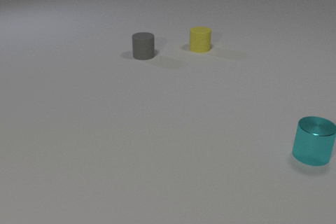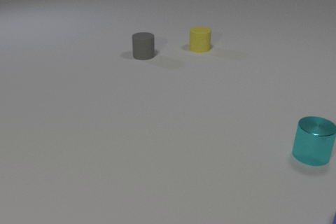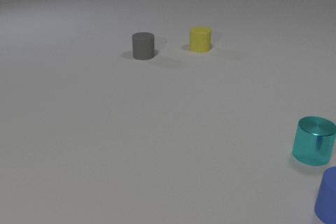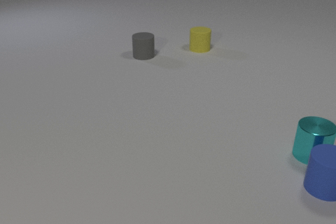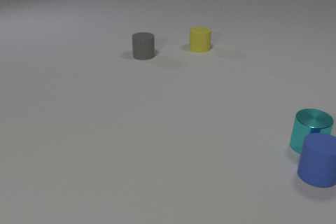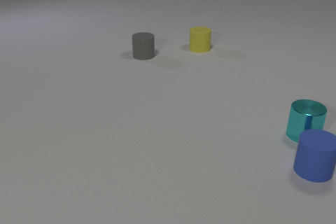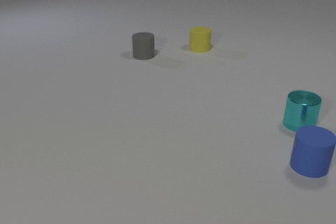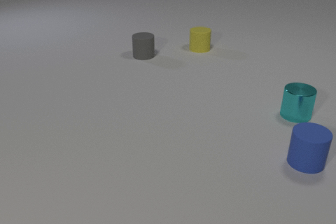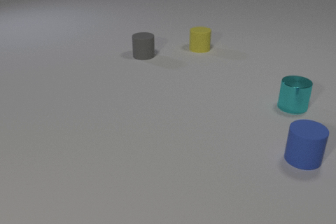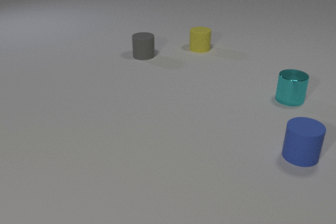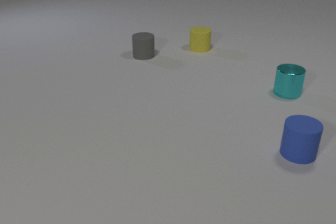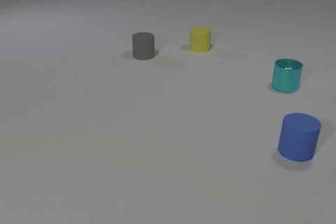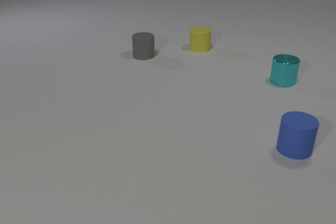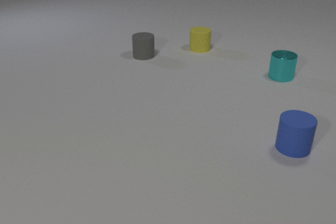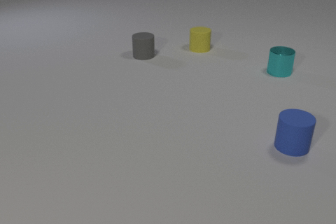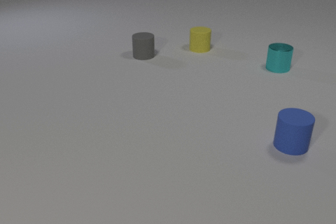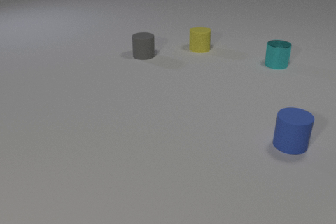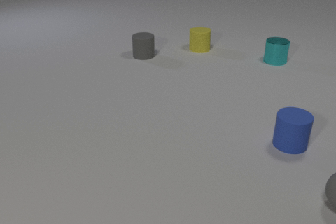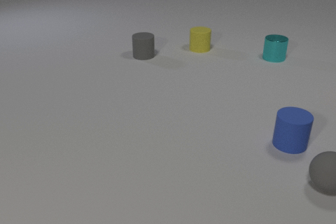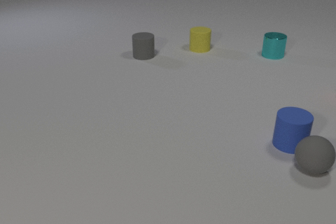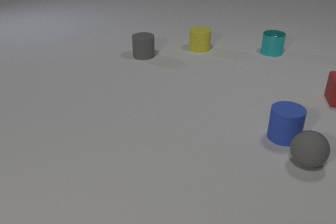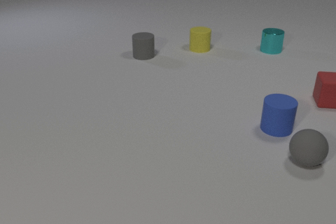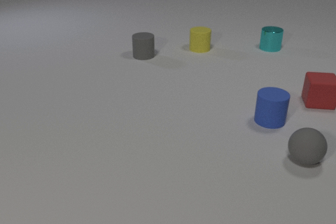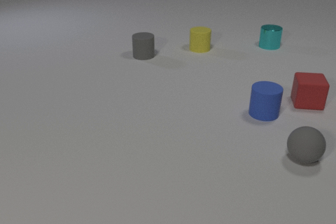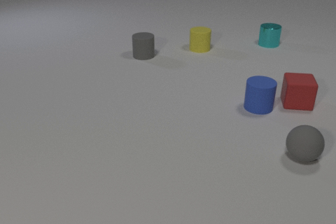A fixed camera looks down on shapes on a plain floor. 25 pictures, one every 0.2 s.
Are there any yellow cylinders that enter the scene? no.
What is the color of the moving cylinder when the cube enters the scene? cyan.
Are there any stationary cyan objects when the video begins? yes.
0.0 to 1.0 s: The blue rubber cylinder comes in at the right edge, slides away from the camera and to the left. The cyan metal cylinder slides away from the camera. The blue rubber cylinder and the cyan metal cylinder collide.
1.0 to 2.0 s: The blue rubber cylinder slides away from the camera and to the left. The cyan metal cylinder slides away from the camera.
2.0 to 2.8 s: The blue rubber cylinder slides away from the camera. The cyan metal cylinder slides away from the camera.
2.8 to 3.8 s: The cyan metal cylinder slides away from the camera. The gray rubber sphere comes in at the right edge, rolls away from the camera and to the left.
3.8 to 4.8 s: The blue rubber cylinder slides away from the camera and to the left. The cyan metal cylinder slides away from the camera. The gray rubber sphere rolls away from the camera and to the left. The red rubber cube comes in at the right edge, slides to the left and toward the camera. The blue rubber cylinder and the gray rubber sphere collide.
